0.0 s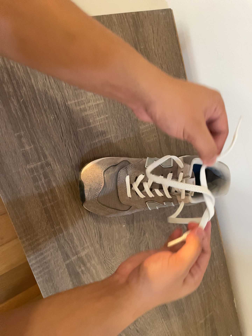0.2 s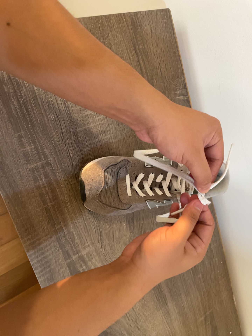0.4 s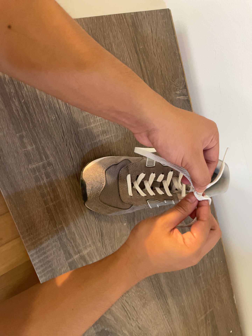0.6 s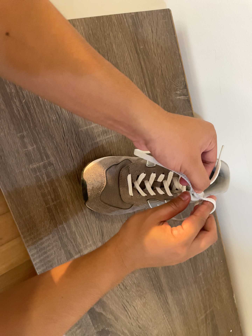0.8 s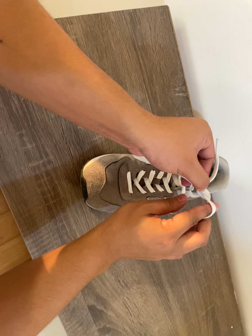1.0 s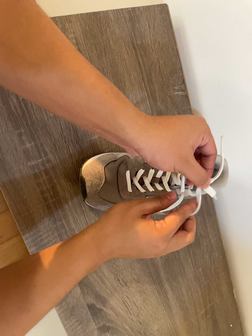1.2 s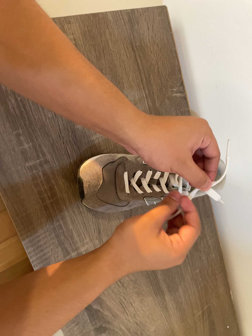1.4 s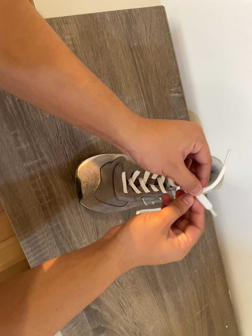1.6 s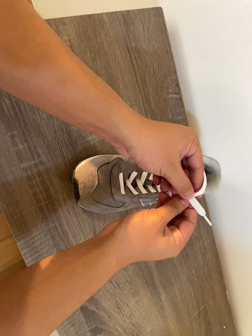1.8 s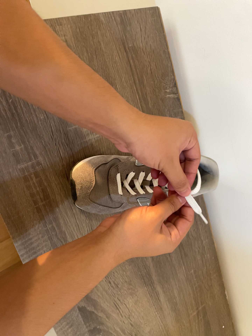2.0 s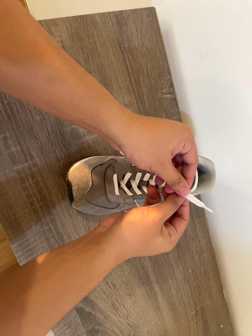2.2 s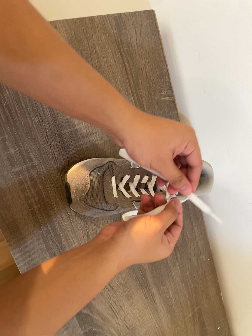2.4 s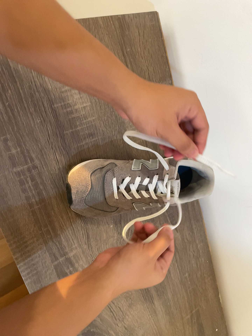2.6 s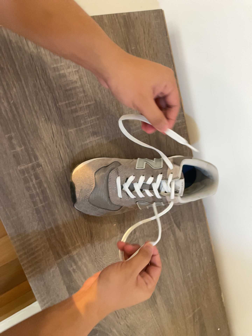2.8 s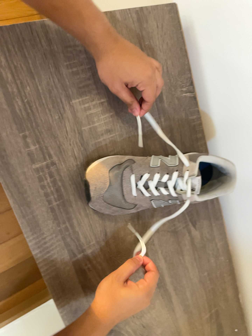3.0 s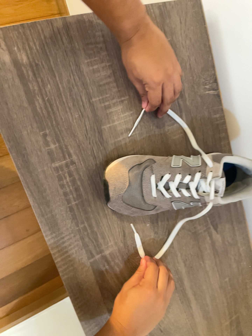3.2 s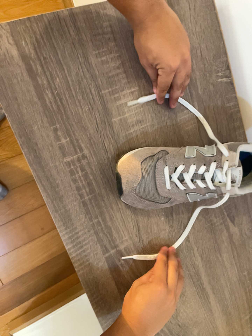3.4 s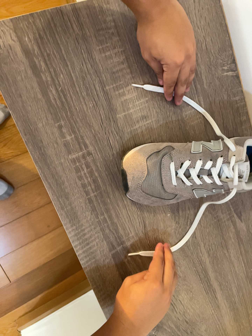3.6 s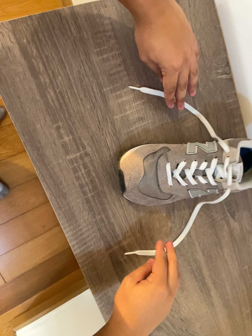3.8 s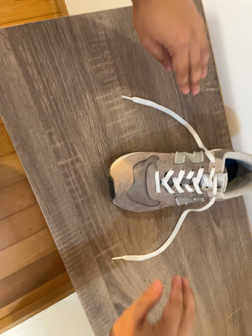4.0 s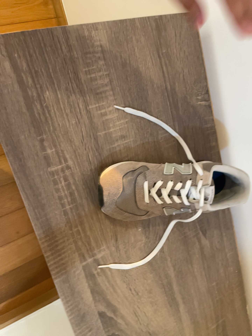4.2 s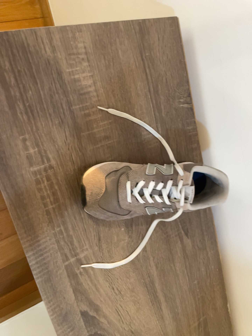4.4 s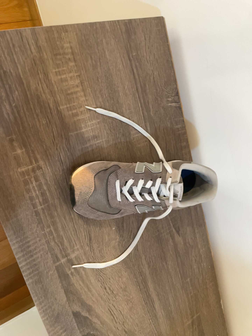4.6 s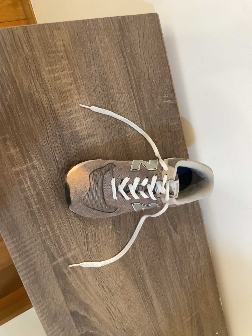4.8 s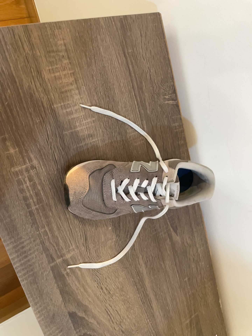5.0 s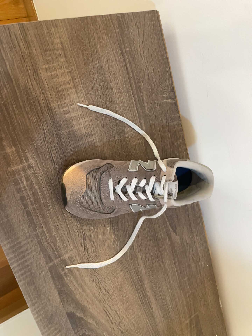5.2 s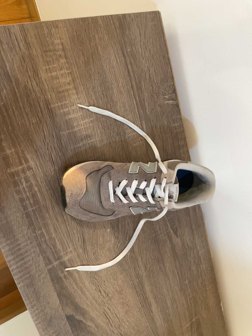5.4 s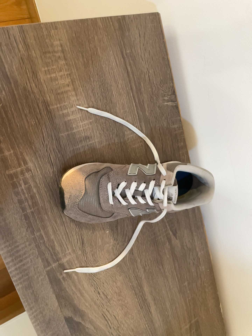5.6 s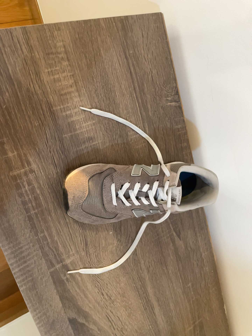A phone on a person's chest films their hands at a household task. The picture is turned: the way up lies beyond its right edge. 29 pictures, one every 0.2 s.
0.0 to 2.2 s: The camera shifts only a little, or ends up much as it began.
2.2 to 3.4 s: The camera pans to its left by about 10 degrees.
3.4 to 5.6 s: The camera shifts only a little, or ends up much as it began.
The film runs backward here.
